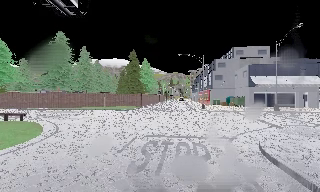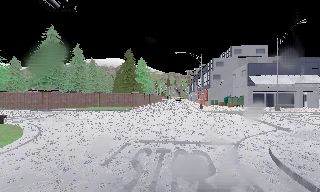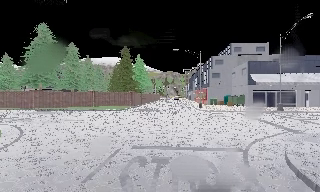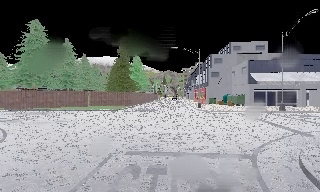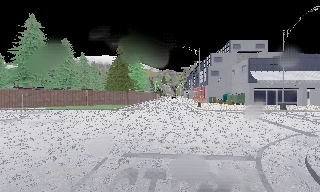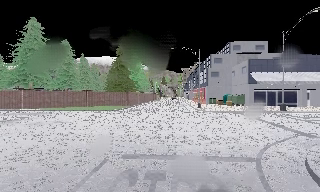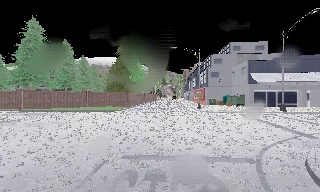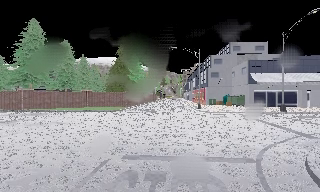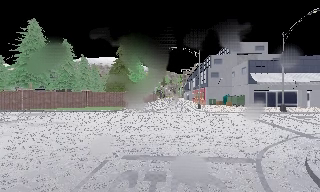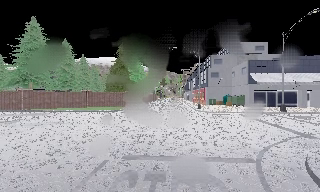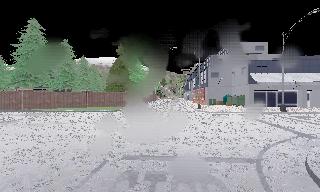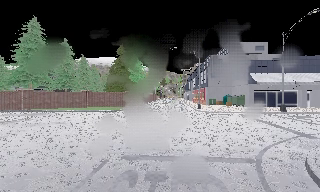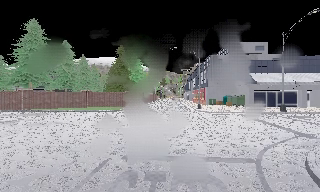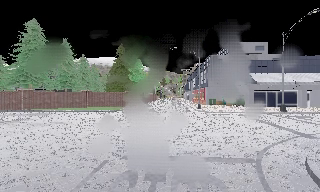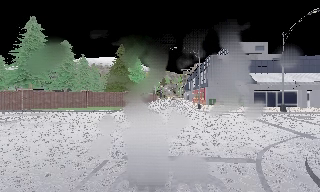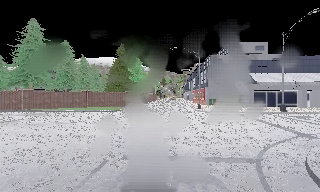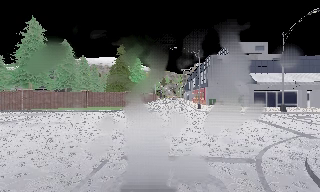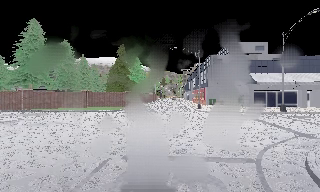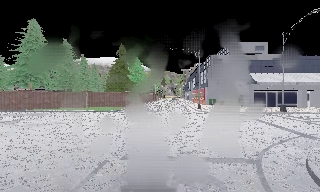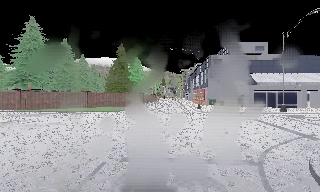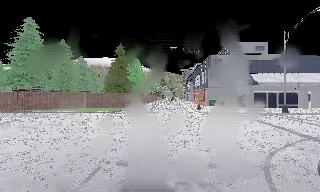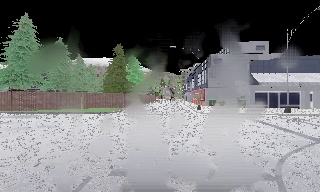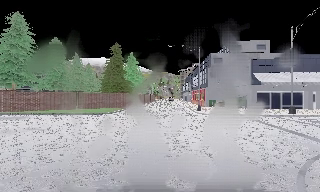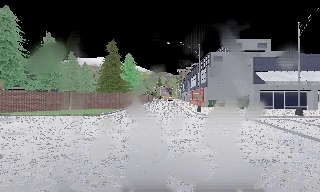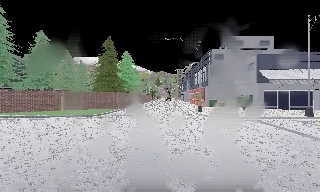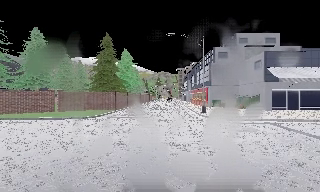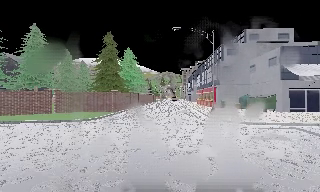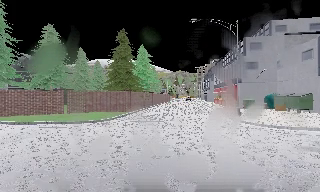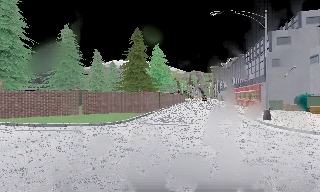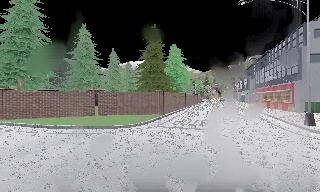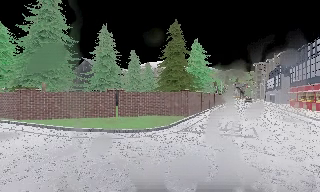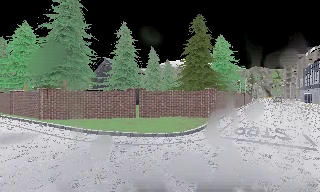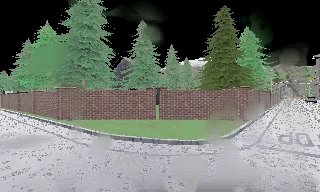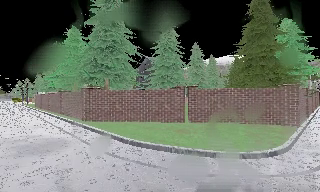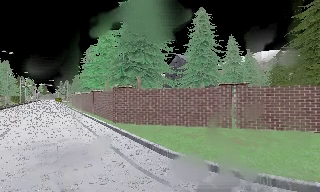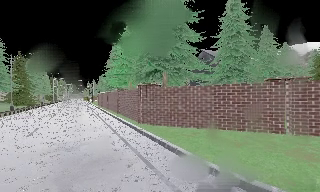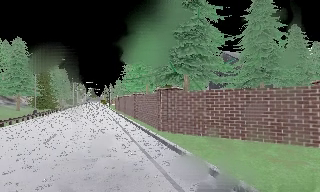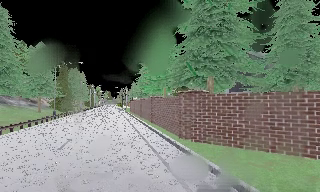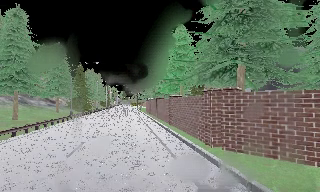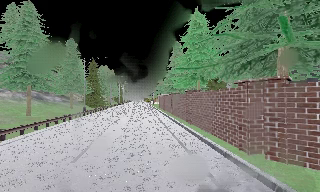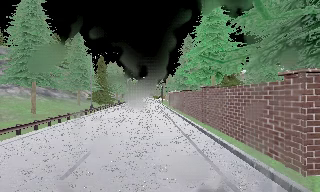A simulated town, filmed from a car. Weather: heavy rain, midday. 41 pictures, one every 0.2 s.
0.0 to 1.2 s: The camera travels forward, about 2.5 m, so what stands in front looms larger. It loses speed.
1.2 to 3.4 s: The camera keeps its place and its aim.
3.4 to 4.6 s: The camera travels forward, about 2.5 m, so what stands in front looms larger. It gains speed.
4.6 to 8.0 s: The scene slides to the right, as the camera pans about 85 degrees to its left. It travels forward, about 19 m.
The film runs forward here.
